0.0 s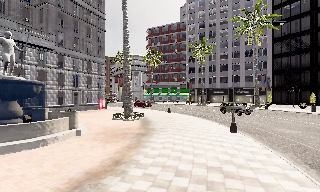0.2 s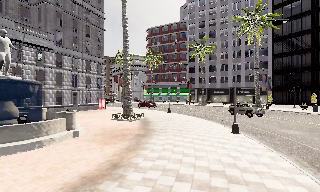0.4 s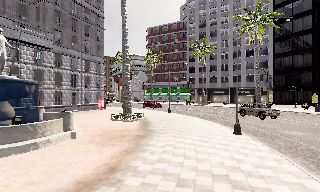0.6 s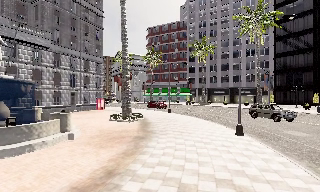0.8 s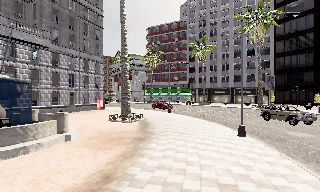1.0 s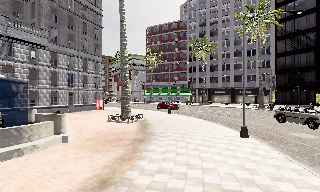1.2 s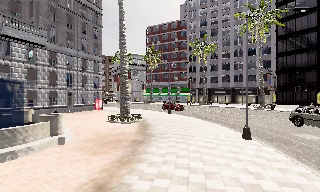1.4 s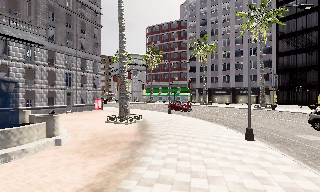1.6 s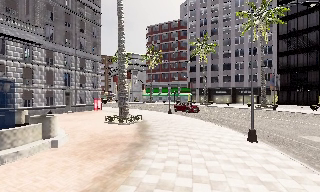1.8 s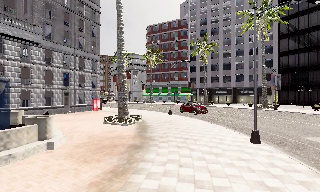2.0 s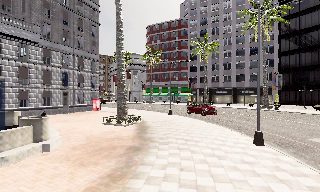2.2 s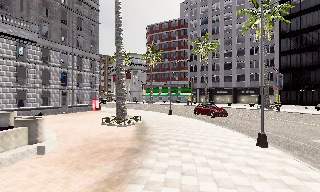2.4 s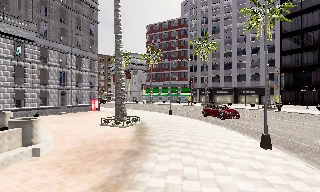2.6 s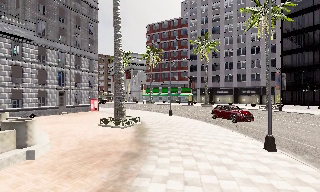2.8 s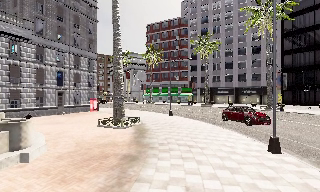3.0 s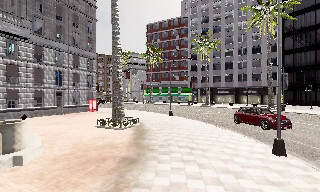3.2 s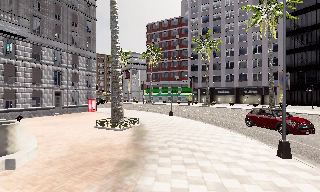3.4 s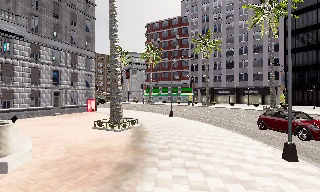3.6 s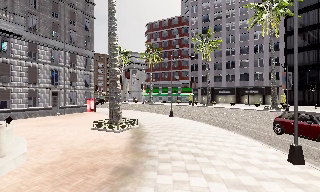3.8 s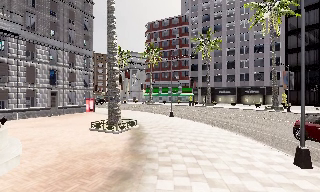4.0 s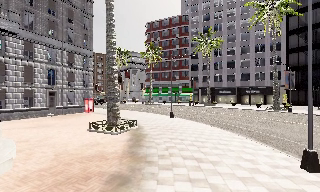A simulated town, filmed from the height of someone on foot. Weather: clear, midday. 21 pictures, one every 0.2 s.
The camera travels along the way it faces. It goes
forward.
0.0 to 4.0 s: The camera travels forward, about 6 m, so what stands in front looms larger.
The film runs forward here.
